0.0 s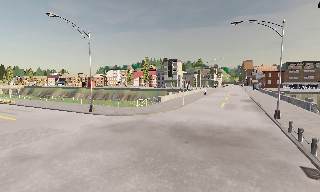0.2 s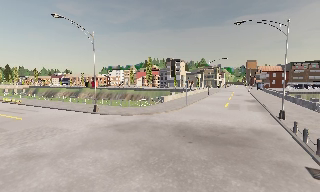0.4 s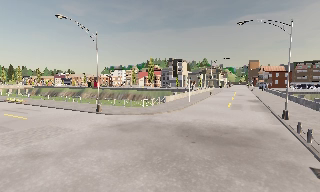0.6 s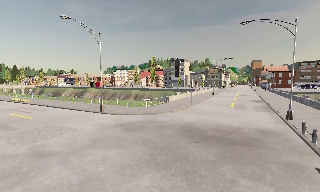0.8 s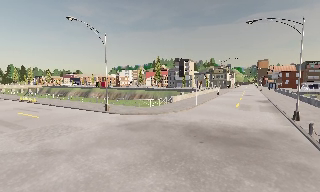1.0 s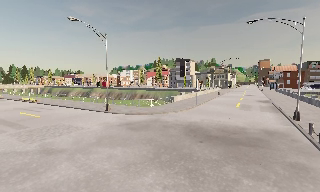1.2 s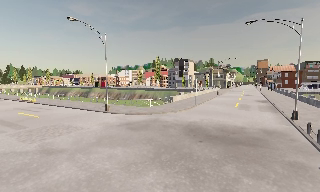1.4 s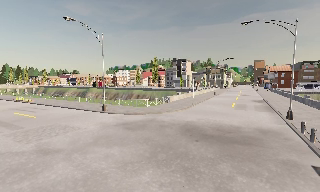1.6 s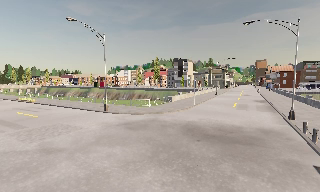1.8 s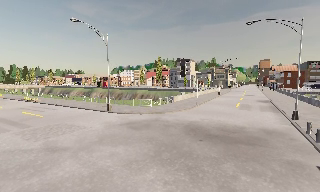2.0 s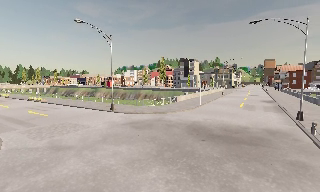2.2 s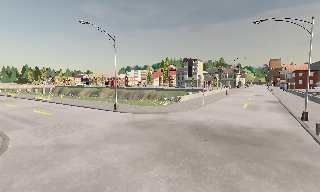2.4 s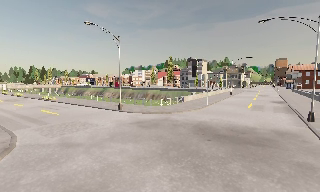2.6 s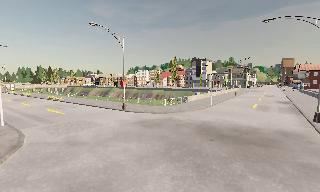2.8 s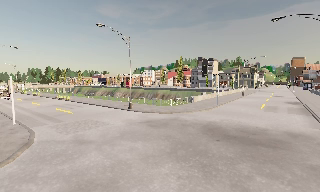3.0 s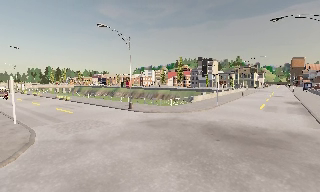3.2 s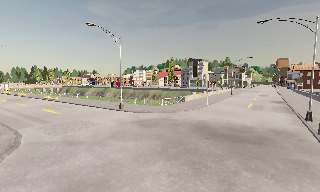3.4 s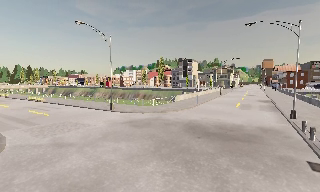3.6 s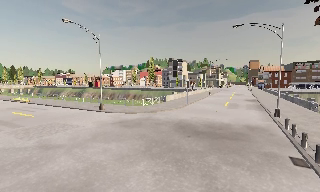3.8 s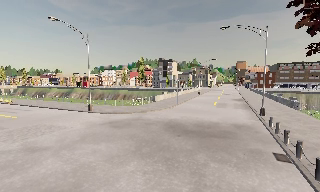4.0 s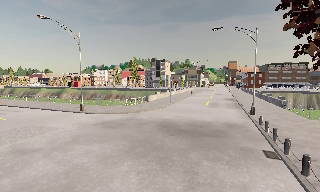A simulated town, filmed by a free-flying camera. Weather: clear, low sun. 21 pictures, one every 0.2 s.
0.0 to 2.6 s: The camera travels backward, about 0.5 m, so what stands in front gets smaller.
2.6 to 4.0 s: The camera swings to its right by about 15 degrees, and the scene slides to the left.
The film runs backward here.
